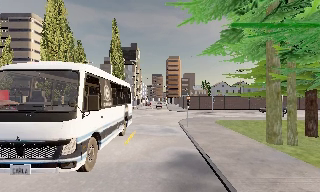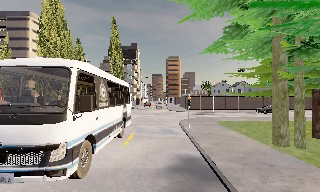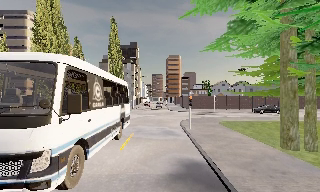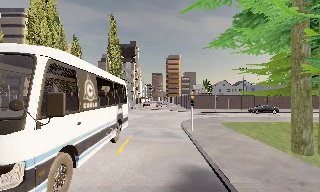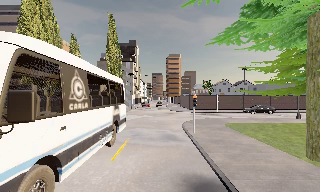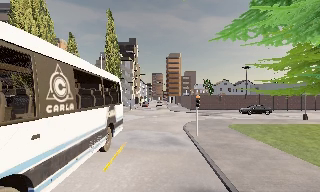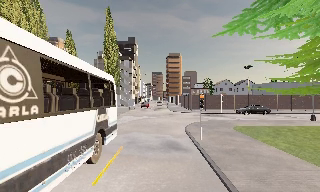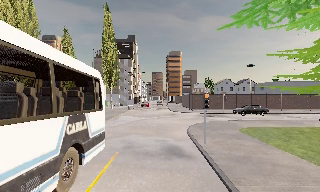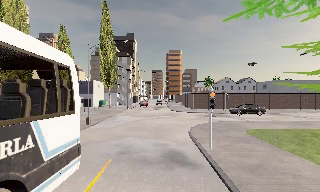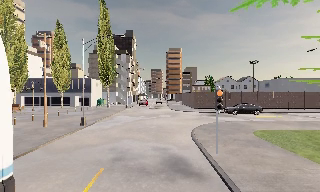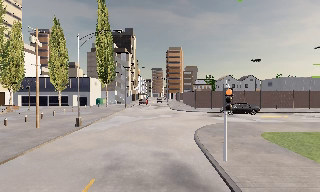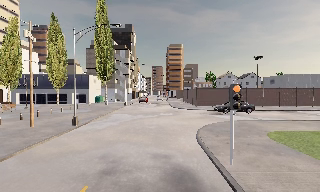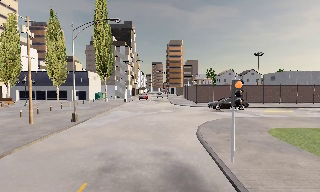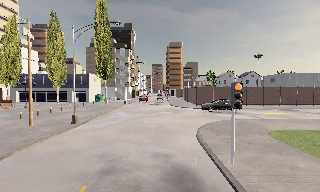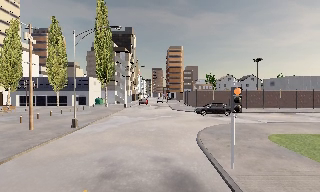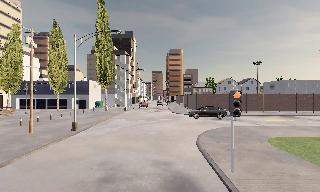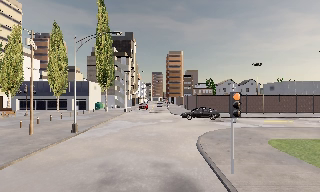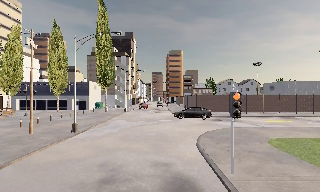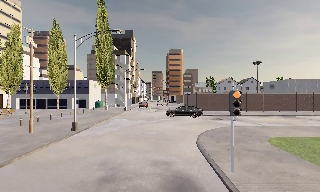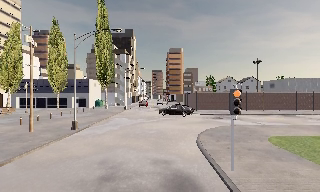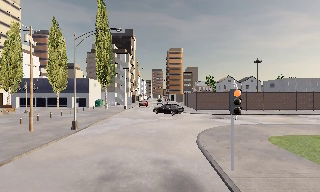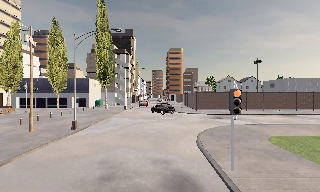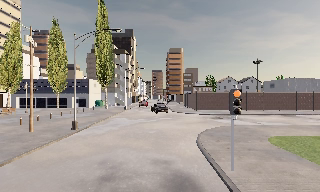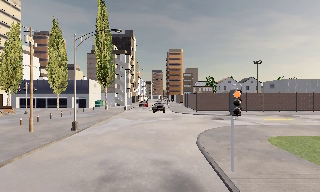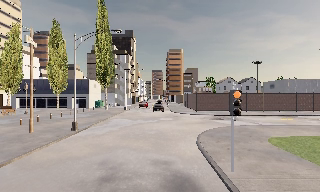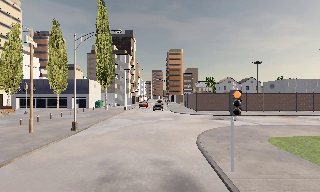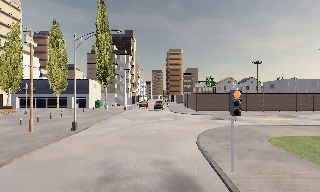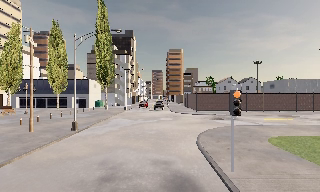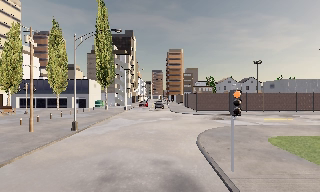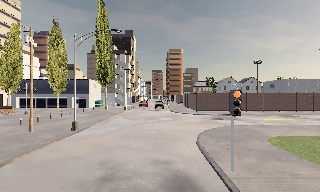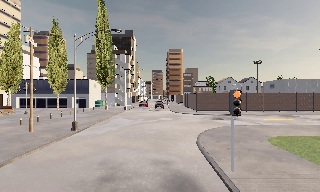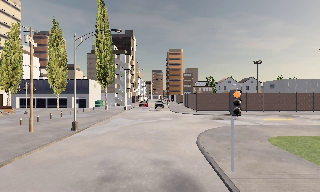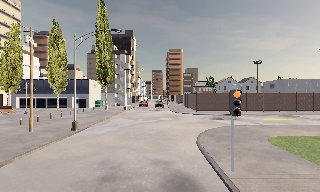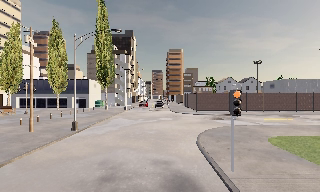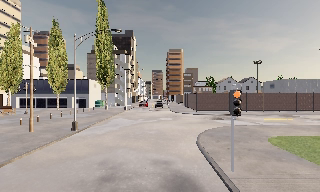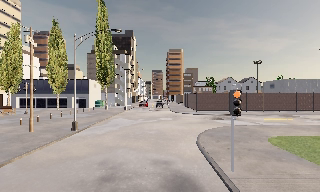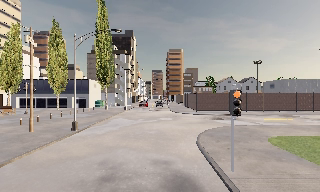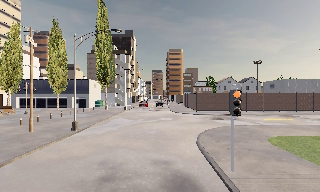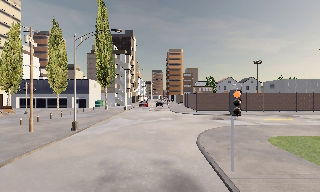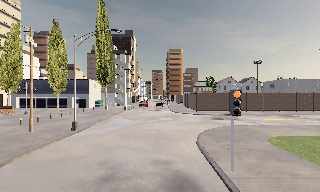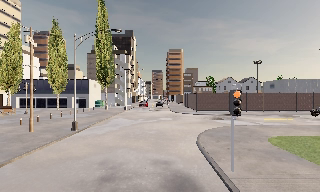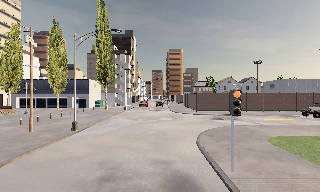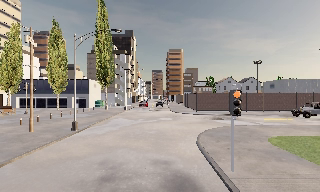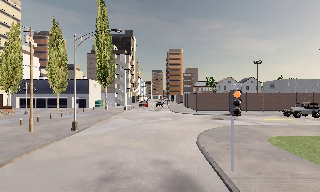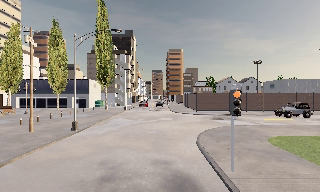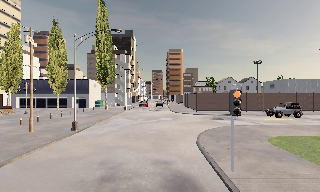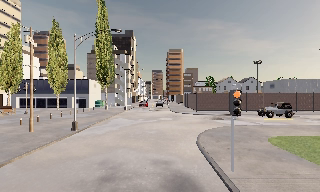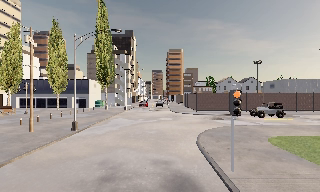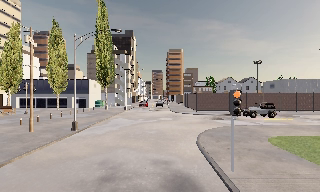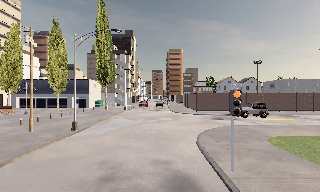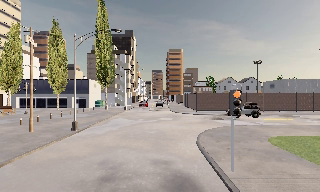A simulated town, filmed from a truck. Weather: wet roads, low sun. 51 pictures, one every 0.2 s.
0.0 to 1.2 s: The camera travels forward, about 4.5 m, so what stands in front looms larger. It gains speed.
1.2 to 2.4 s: The camera travels forward, about 4.5 m, so what stands in front looms larger. It loses speed.
2.4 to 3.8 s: The camera shifts only a little, or ends up much as it began.
3.8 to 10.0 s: The camera keeps its place and its aim.
The film runs forward here.
